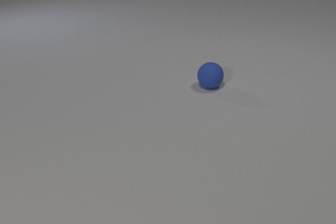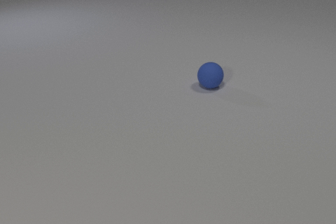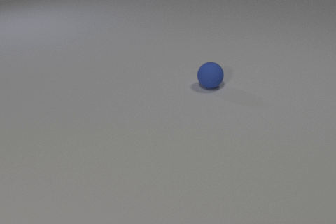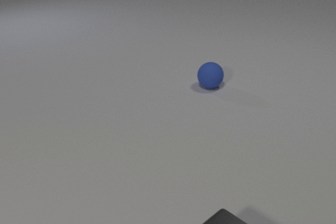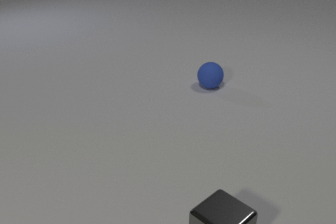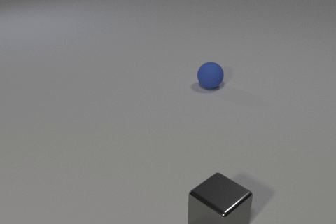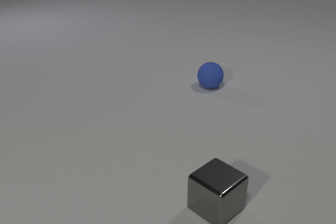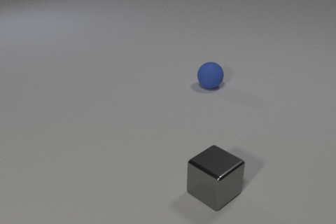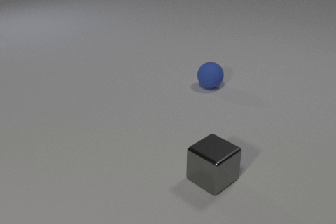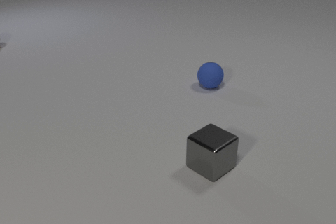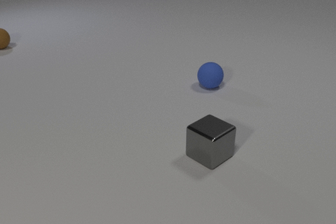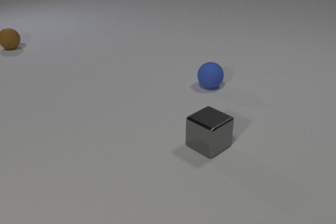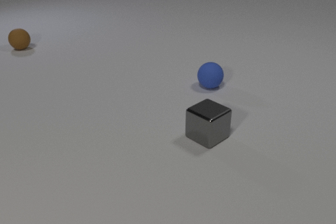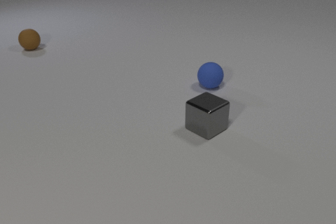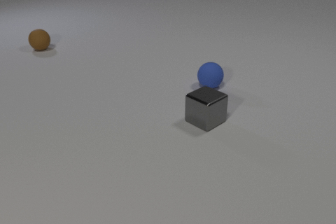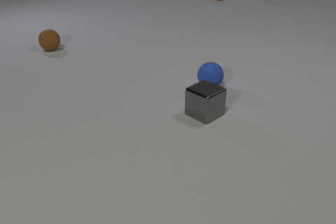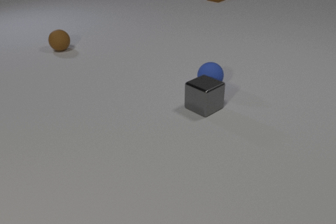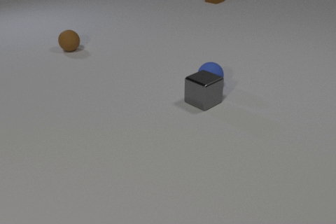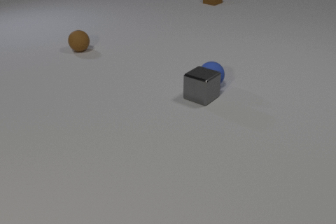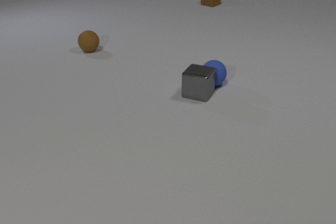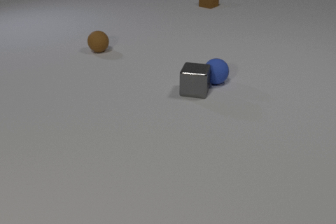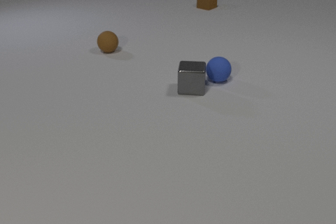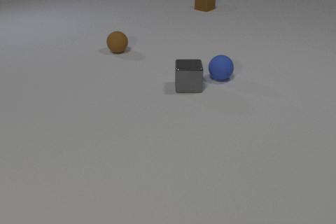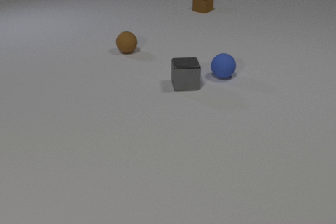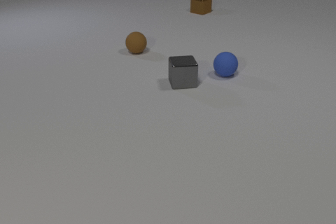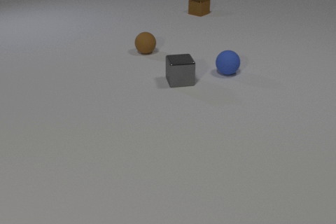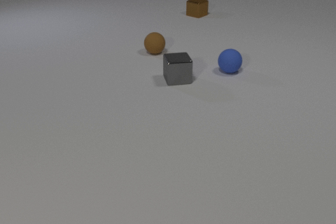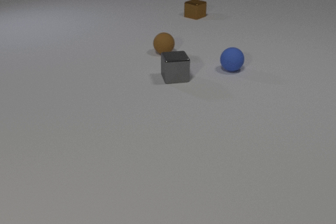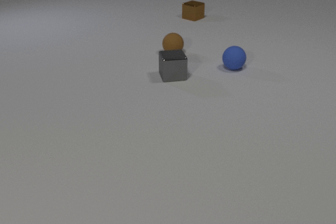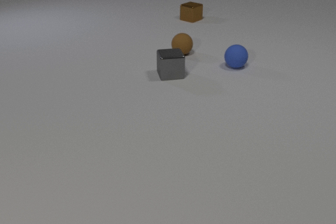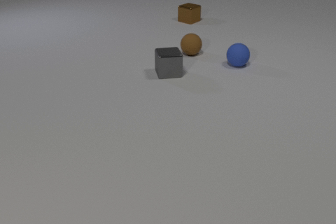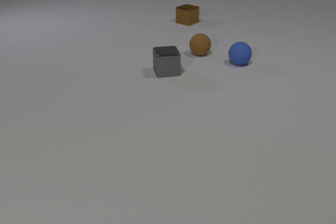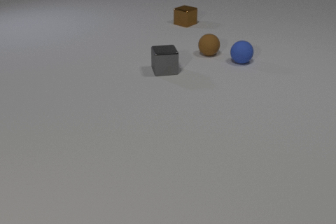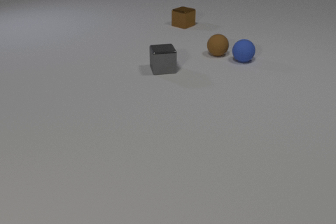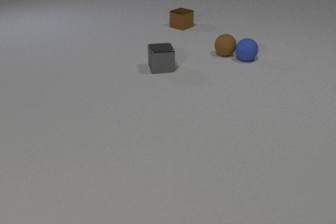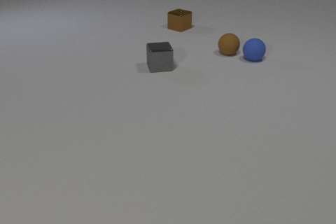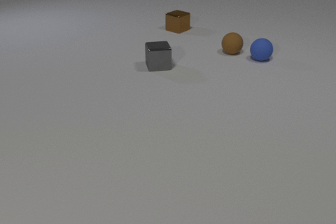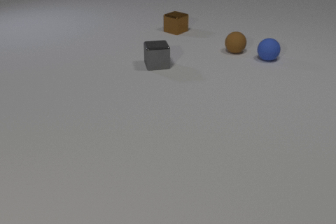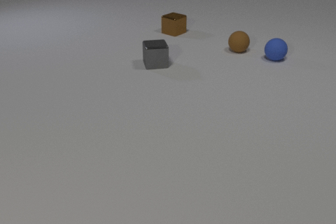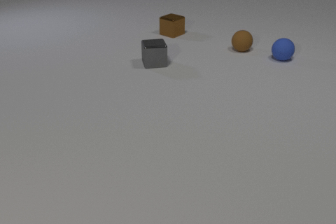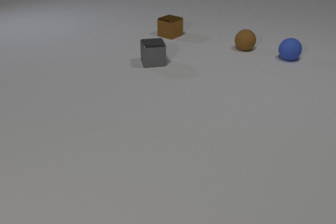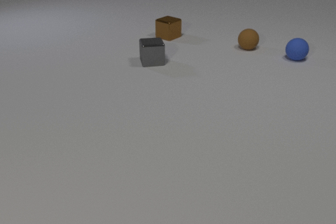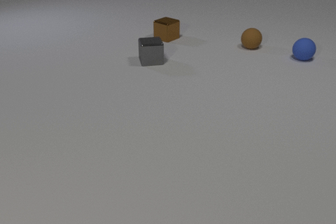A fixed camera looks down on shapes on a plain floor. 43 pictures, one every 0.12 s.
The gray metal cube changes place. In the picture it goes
away from the camera.
The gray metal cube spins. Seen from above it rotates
counterclockwise.
0.00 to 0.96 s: The gray metal cube comes in at the bottom edge, slides away from the camera.
0.96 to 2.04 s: The gray metal cube slides away from the camera. The brown metal cube comes in at the top edge, slides toward the camera. The brown rubber sphere comes in at the left edge, rolls to the right and toward the camera.
2.04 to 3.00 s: The gray metal cube slides away from the camera and to the left, spins so that its near face slides to the right, counterclockwise seen from above. The blue rubber sphere rolls away from the camera and to the right. The brown metal cube slides toward the camera. The brown rubber sphere rolls to the right. The gray metal cube and the blue rubber sphere collide.
3.00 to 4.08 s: The gray metal cube slides away from the camera and to the left. The blue rubber sphere rolls away from the camera and to the right. The brown metal cube slides toward the camera. The brown rubber sphere rolls to the right. The blue rubber sphere and the brown rubber sphere collide.
4.08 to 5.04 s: The gray metal cube slides away from the camera and to the left. The blue rubber sphere rolls to the right. The brown metal cube slides toward the camera and to the left. The brown rubber sphere rolls to the right and away from the camera.
What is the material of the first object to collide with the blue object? metal.
How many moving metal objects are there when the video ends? 2.
How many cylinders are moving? 0.
